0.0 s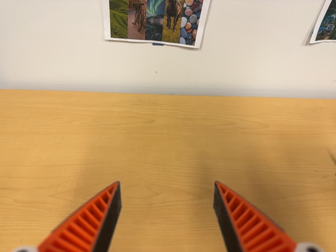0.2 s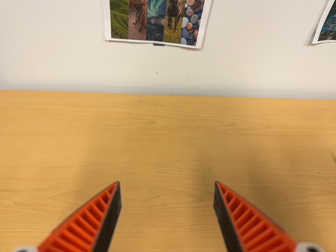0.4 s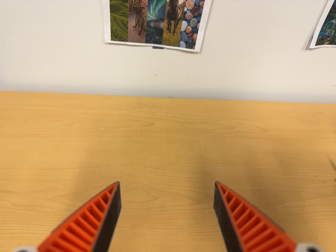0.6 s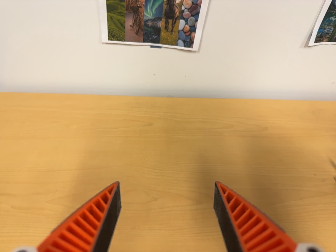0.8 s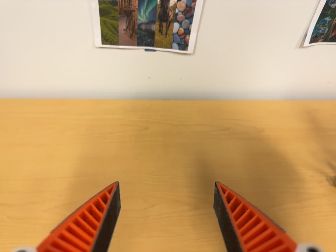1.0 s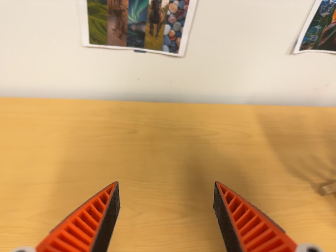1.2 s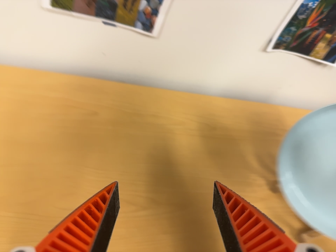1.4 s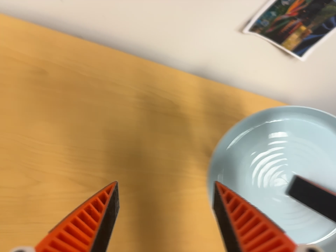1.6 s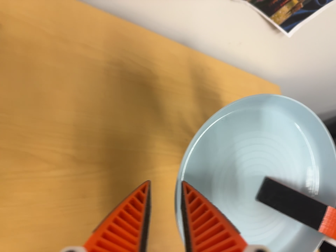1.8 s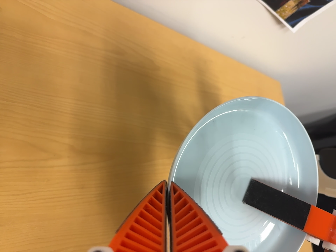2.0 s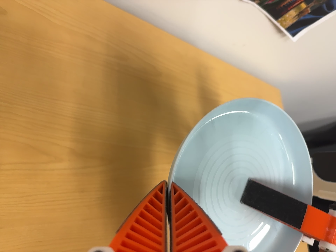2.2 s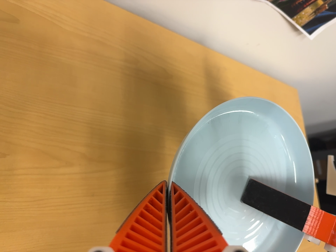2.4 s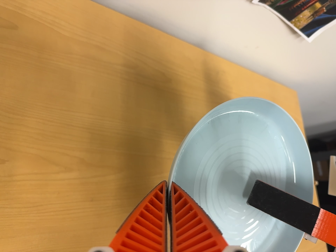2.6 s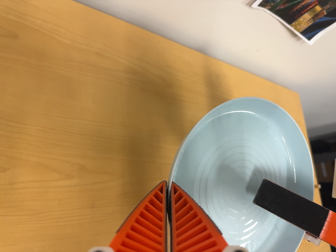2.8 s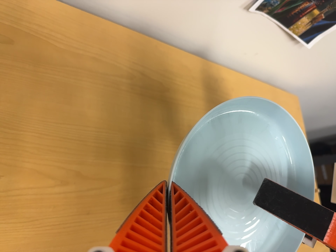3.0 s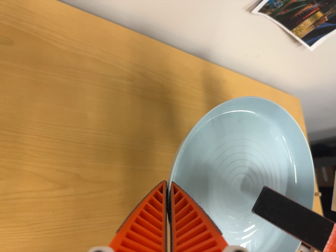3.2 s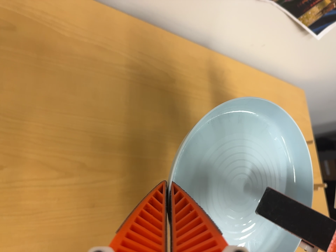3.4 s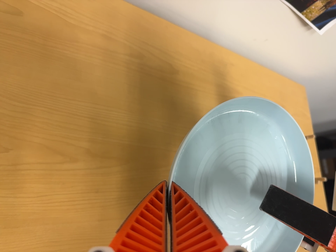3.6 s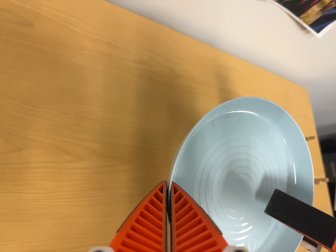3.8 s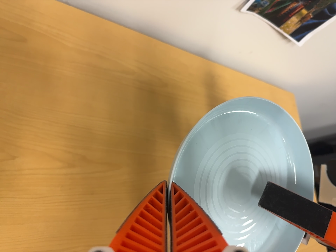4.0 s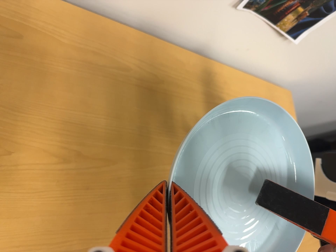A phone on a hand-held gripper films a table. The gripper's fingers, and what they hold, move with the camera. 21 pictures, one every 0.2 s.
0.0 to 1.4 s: The camera swings to its right by about 25 degrees, and the scene slides to the left. It travels toward the top of its view, forward and to its left, about 14 cm. Its aim tips toward the bottom of its view by about 15 degrees. It rolls about its line of sight by about 15 degrees, and the scene rotates clockwise.
1.4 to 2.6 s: The camera travels forward, about 5 cm, so what stands in front looms larger.
2.6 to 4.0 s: The camera travels backward, about 5 cm, so what stands in front gets smaller.
The film runs backward here.
